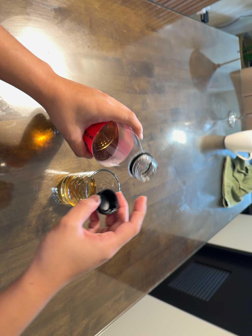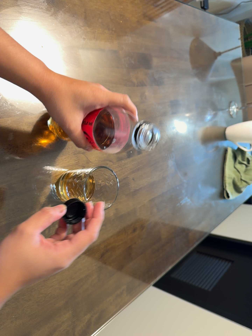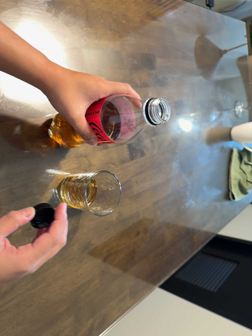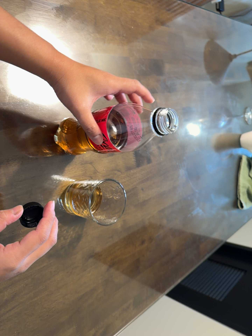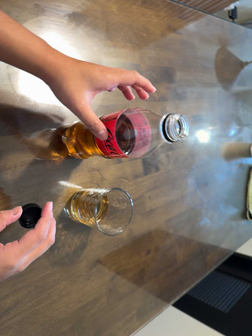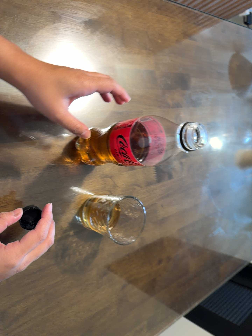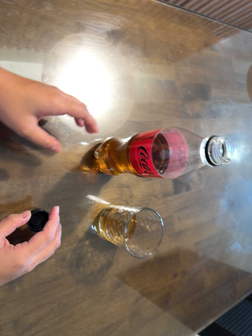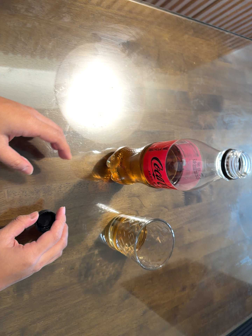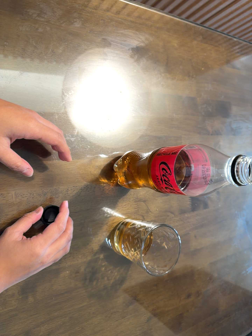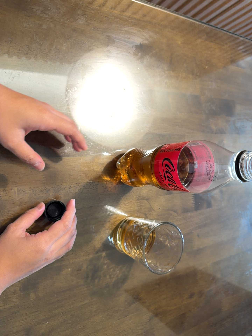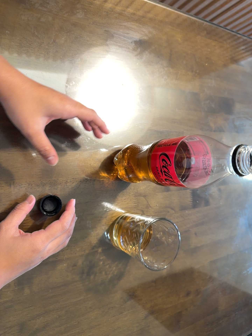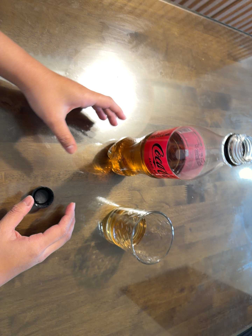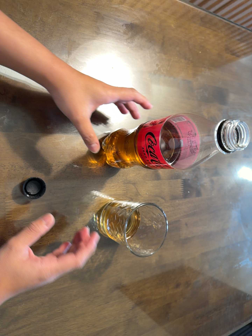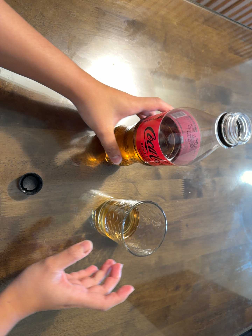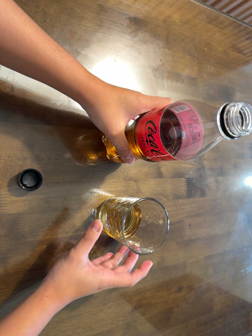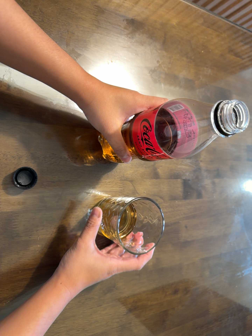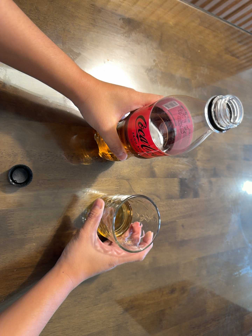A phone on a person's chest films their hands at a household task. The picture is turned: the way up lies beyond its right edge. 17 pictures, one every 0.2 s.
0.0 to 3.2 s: The scene slides to the right, as the camera pans about 15 degrees to its left. It travels forward, about 8 cm, so what stands in front looms larger. Its aim tips toward the top of its view by about 10 degrees, and the scene shifts downward. It rolls about its line of sight by about 10 degrees, and the scene rotates clockwise.
The film runs backward here.
